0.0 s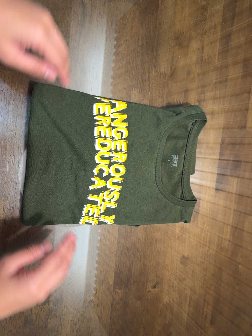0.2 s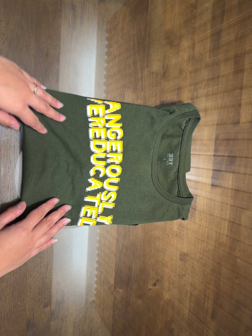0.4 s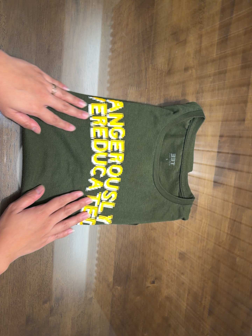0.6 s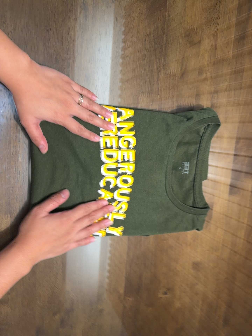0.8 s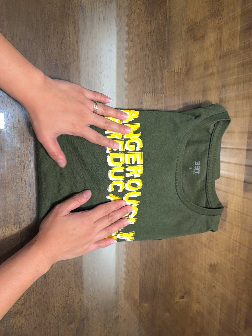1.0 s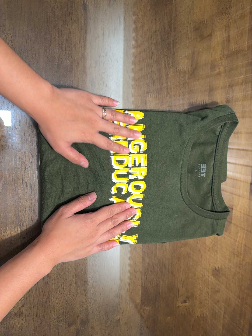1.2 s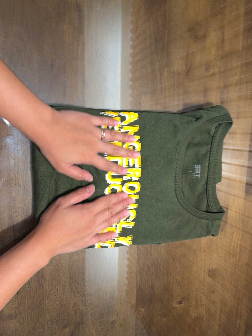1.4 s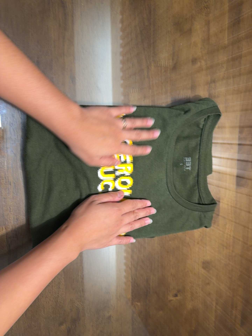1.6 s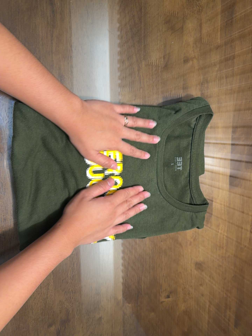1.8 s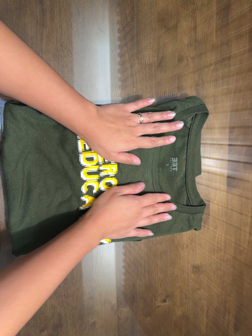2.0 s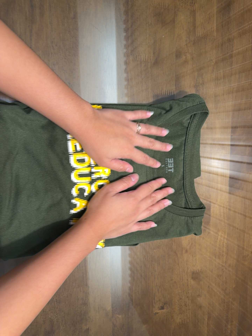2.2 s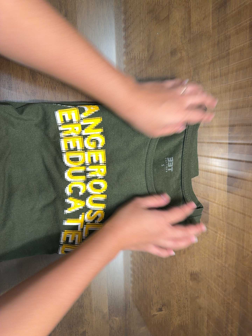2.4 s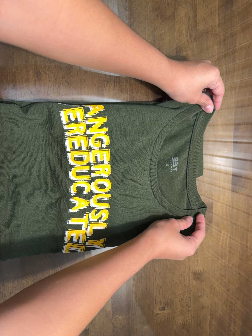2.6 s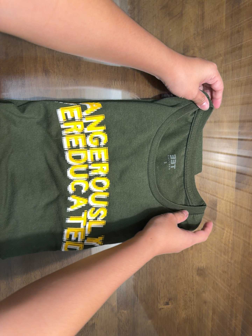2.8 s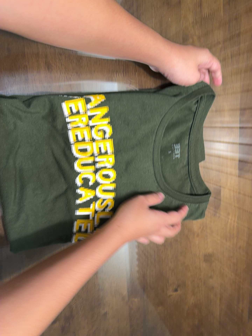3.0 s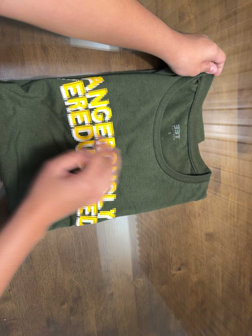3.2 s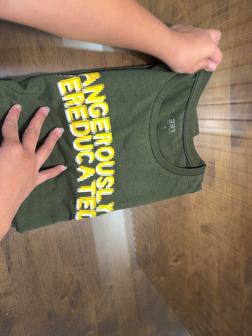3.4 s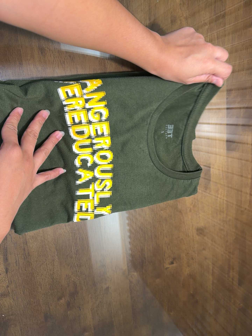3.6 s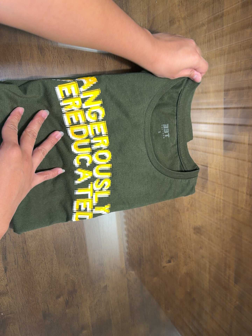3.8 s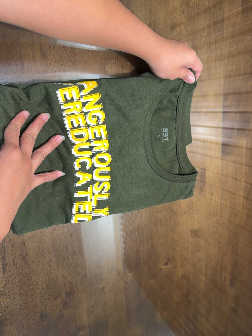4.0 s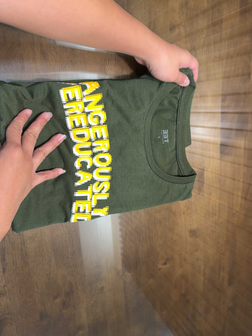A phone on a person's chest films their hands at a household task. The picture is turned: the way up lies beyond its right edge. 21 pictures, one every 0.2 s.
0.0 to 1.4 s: The camera travels toward the top of its view, about 7 cm.
1.4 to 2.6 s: The camera travels to its right, about 6 cm.
2.6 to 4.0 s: The camera shifts only a little, or ends up much as it began.
The film runs backward here.
